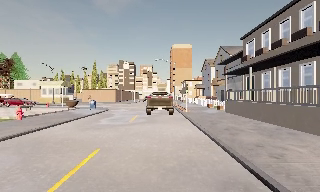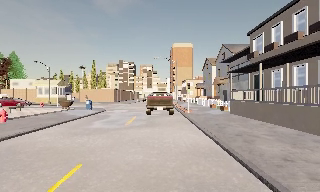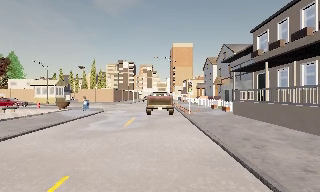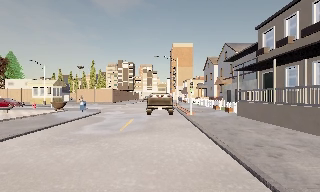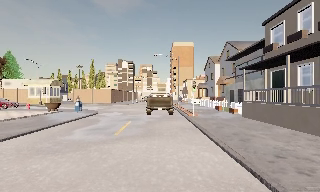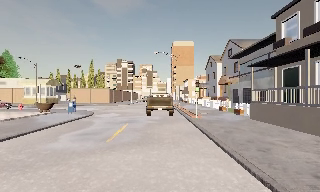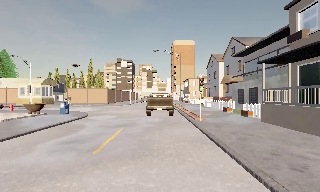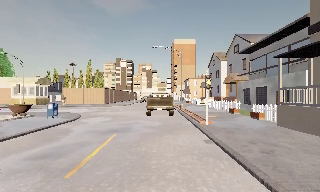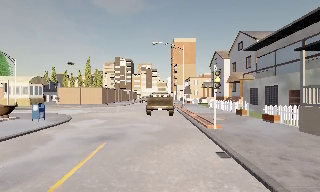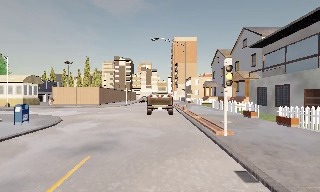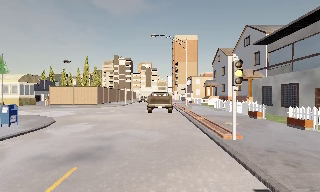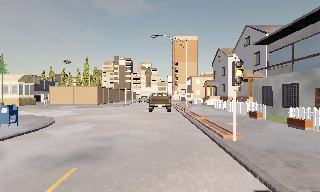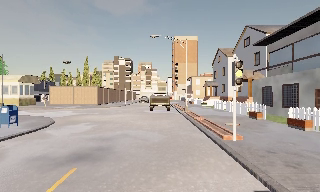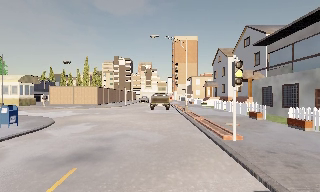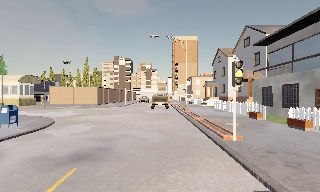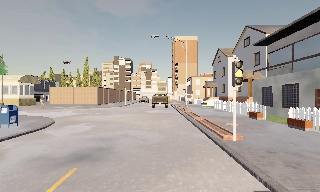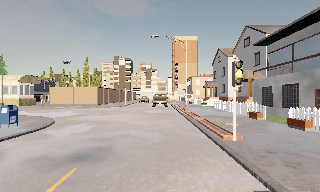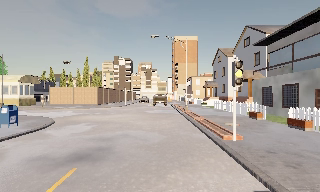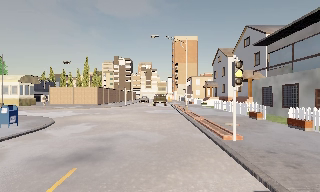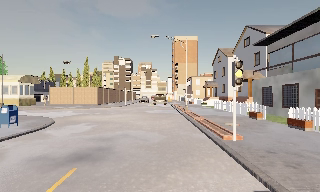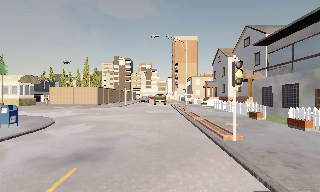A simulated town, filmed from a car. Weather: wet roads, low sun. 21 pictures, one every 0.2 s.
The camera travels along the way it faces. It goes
forward.
0.0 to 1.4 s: The camera travels forward, about 7 m, so what stands in front looms larger.
1.4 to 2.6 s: The camera travels forward, about 3.5 m, so what stands in front looms larger. It loses speed.
2.6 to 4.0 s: The camera keeps its place and its aim.
The film runs forward here.
